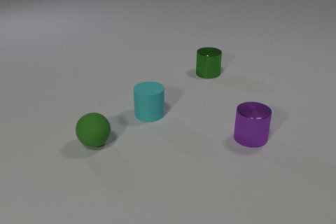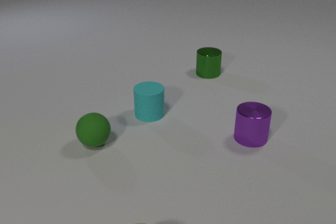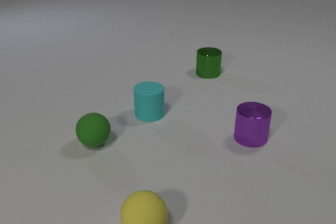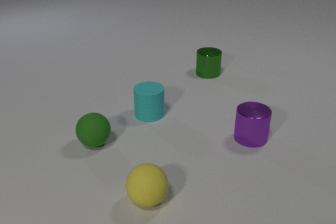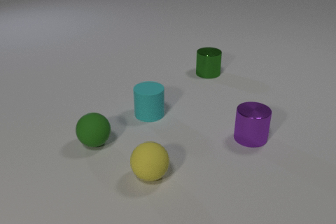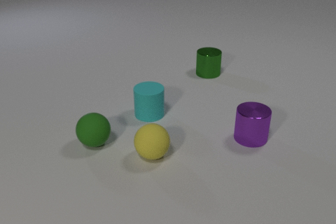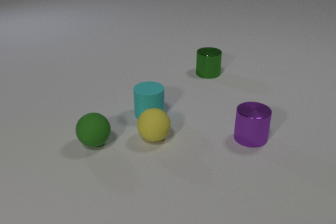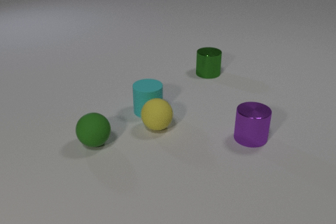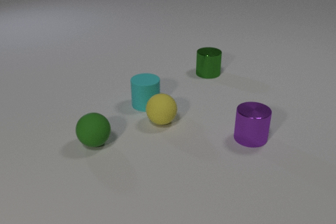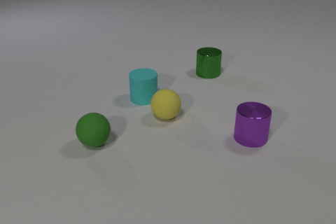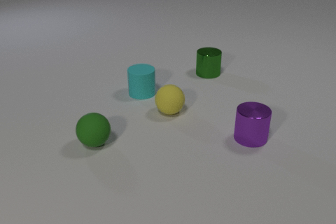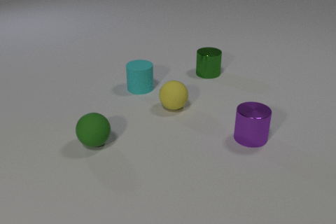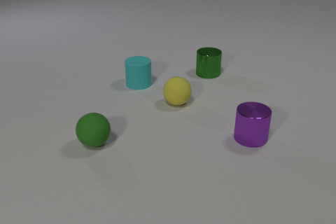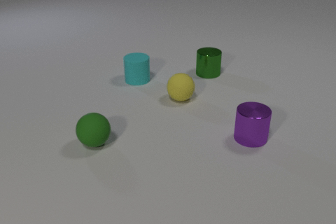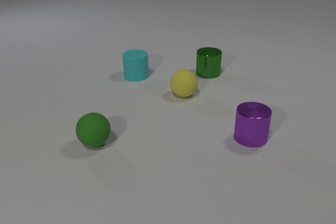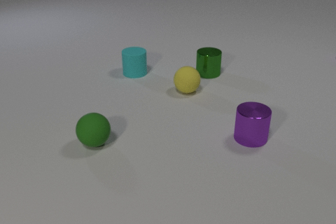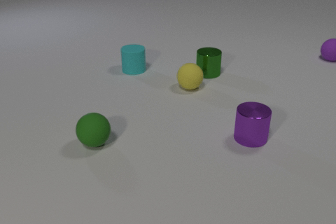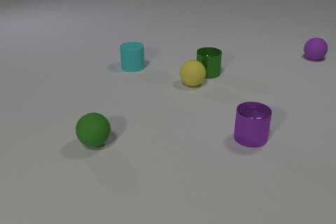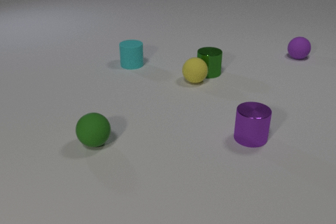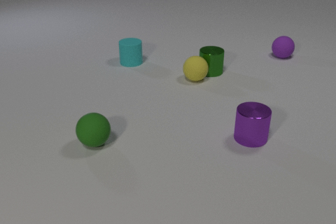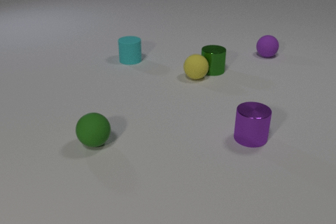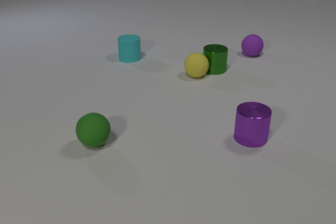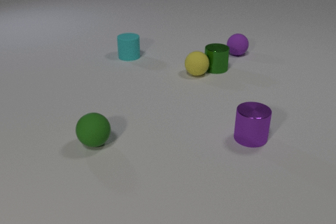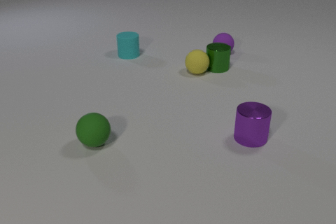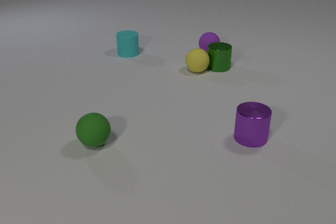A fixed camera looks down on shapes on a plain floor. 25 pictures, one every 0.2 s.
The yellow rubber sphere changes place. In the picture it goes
away from the camera.
The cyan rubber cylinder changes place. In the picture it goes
away from the camera.
0.0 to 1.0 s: The yellow rubber sphere comes in at the bottom edge, rolls away from the camera.
1.0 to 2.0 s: The yellow rubber sphere rolls away from the camera. The cyan rubber cylinder slides away from the camera. The yellow rubber sphere and the cyan rubber cylinder collide.
2.0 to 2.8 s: The yellow rubber sphere rolls away from the camera. The cyan rubber cylinder slides away from the camera.
2.8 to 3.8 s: The yellow rubber sphere rolls away from the camera. The cyan rubber cylinder slides away from the camera. The purple rubber sphere comes in at the right edge, rolls to the left. The yellow rubber sphere and the green metal cylinder collide.
3.8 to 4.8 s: The yellow rubber sphere rolls away from the camera. The cyan rubber cylinder slides away from the camera. The purple rubber sphere rolls to the left. The green metal cylinder slides away from the camera and to the right.
How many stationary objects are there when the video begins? 4.
Are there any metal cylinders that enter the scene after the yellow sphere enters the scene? no.
What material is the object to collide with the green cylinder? rubber.
